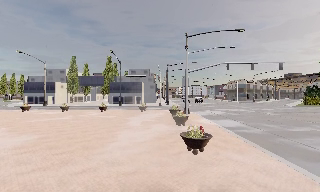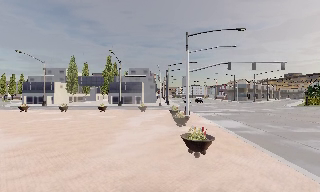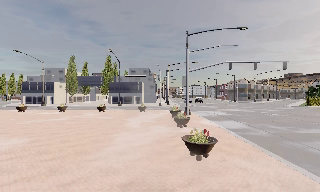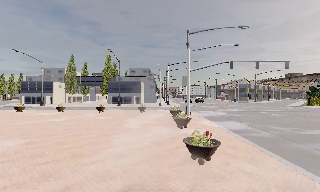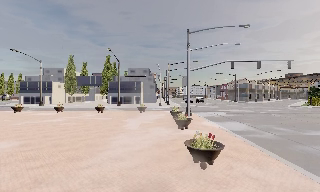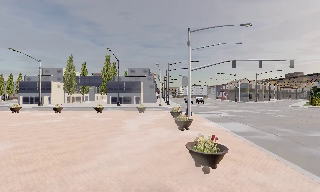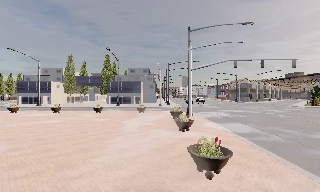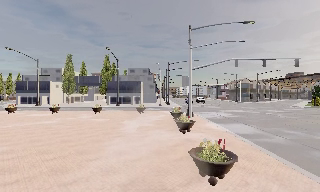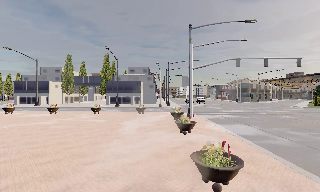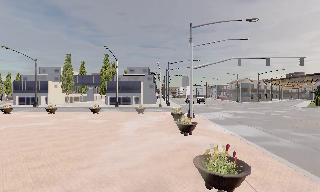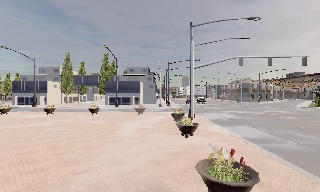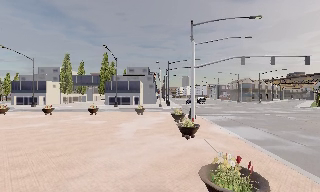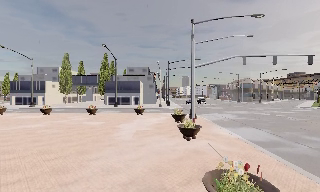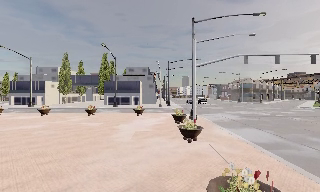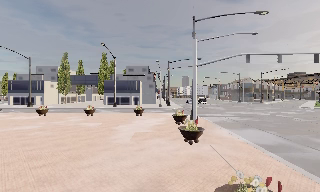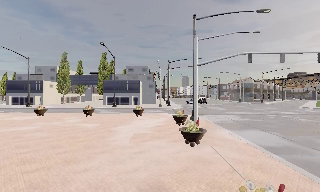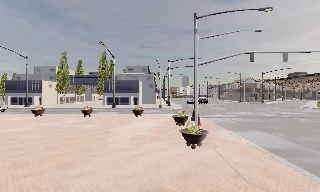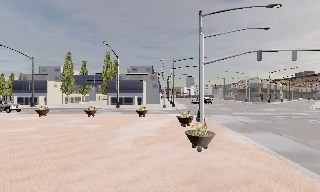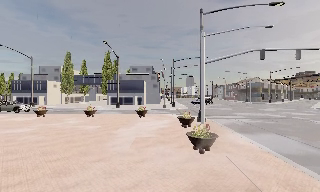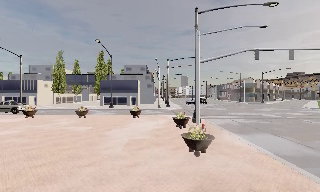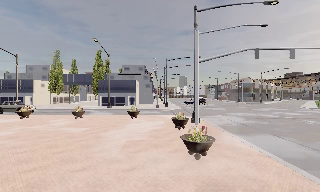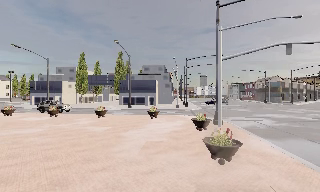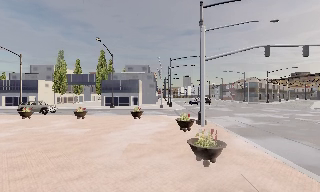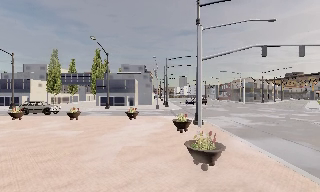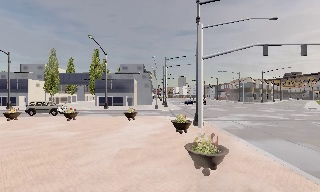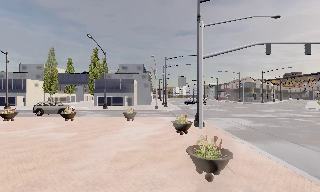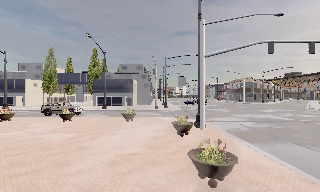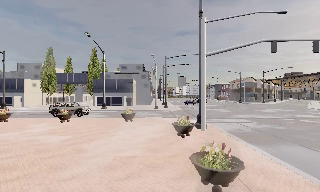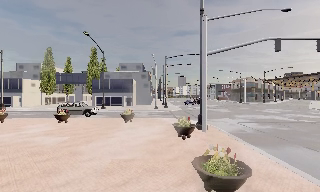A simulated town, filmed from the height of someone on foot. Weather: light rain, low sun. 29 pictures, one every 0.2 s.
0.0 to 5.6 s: The camera travels forward, about 9 m, so what stands in front looms larger.
The film runs forward here.
